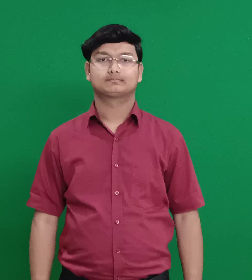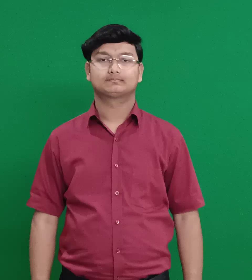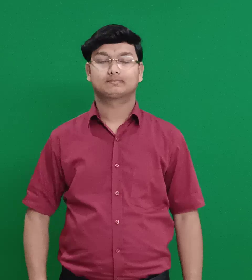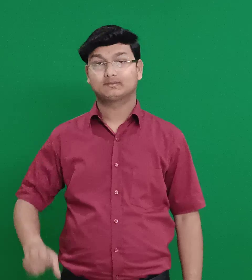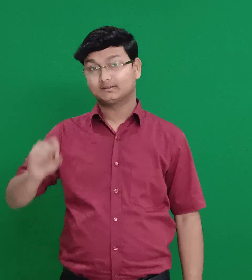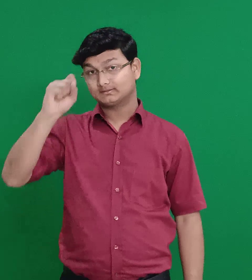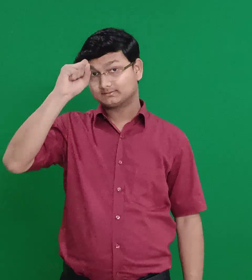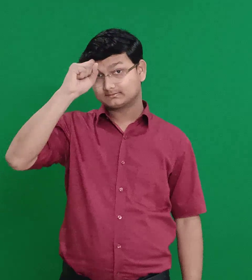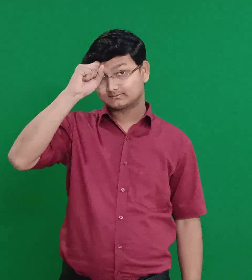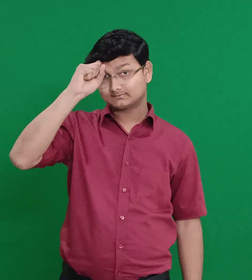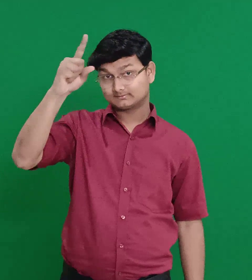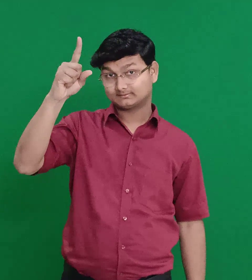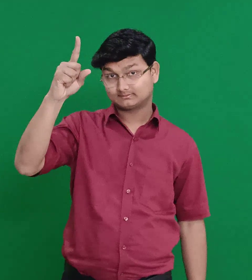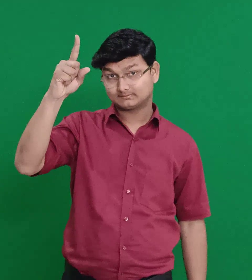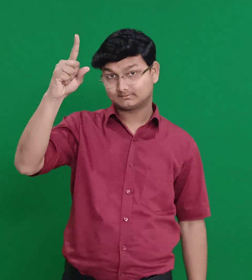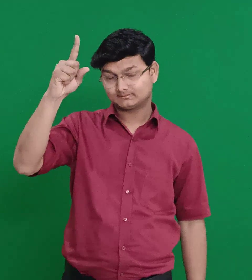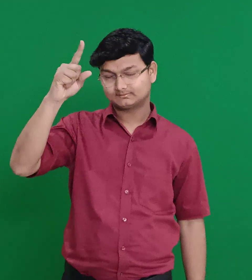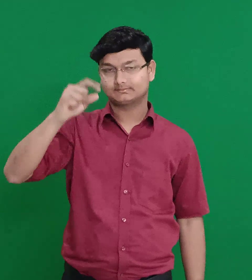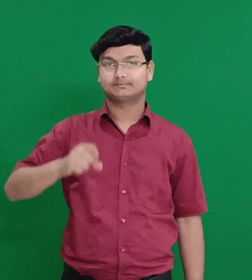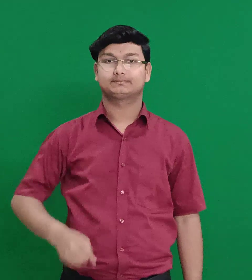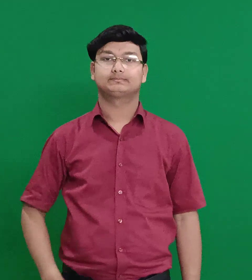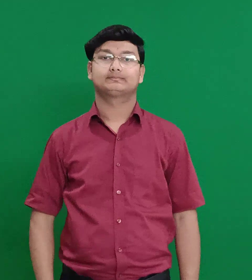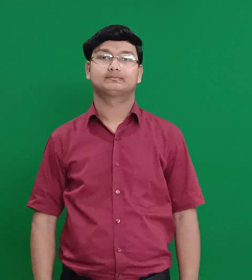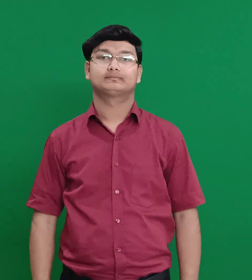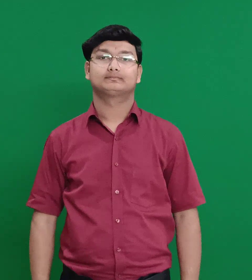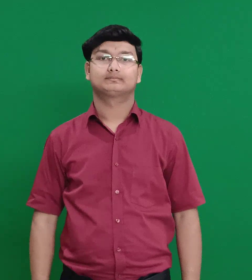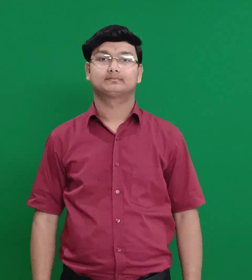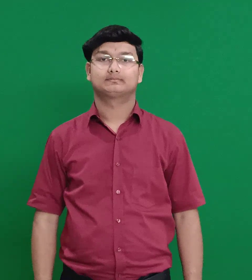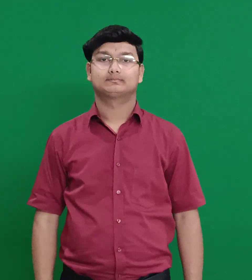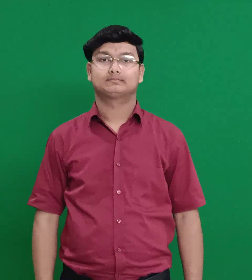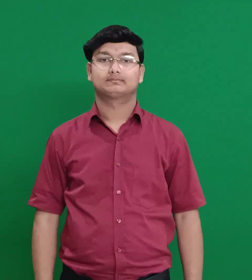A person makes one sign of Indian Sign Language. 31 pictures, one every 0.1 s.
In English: manson
